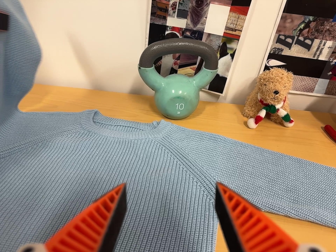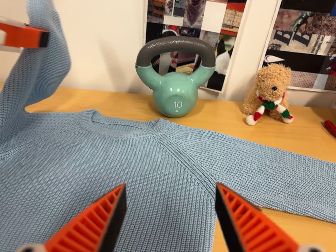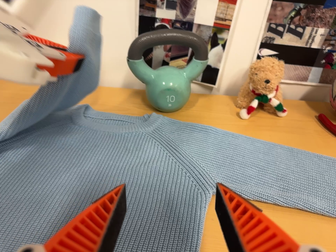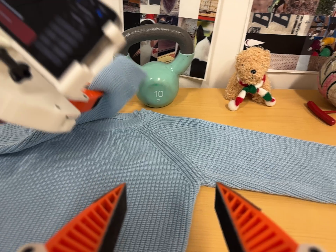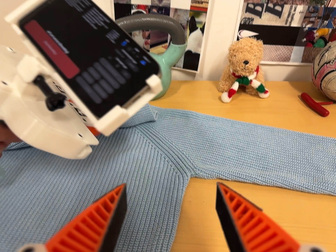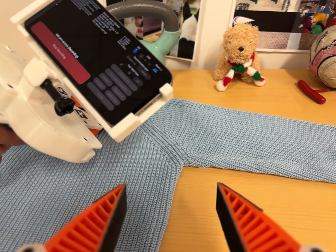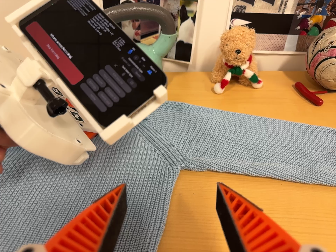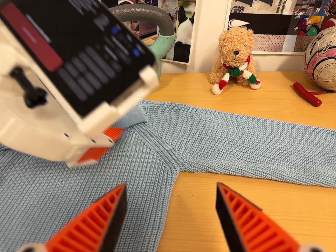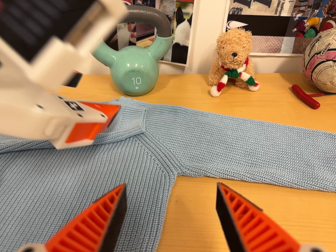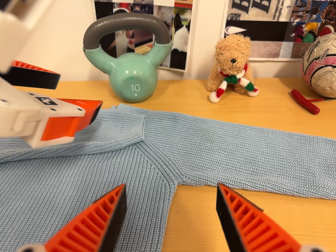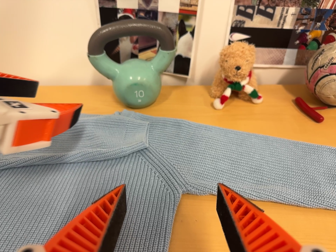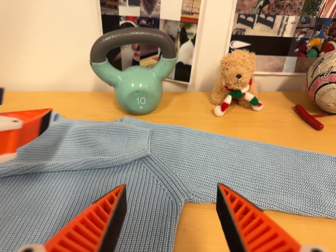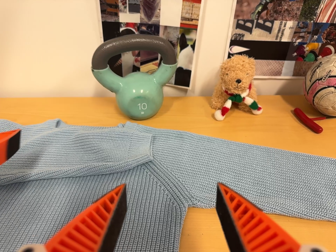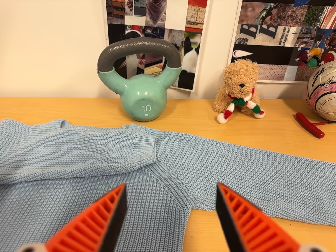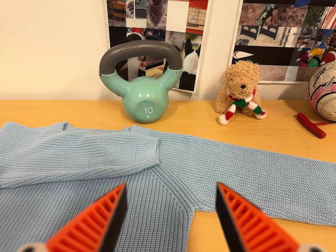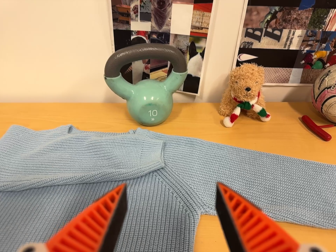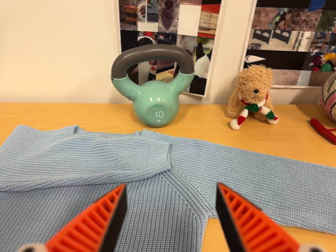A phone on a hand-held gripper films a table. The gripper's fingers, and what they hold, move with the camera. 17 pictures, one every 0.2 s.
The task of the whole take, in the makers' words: left arm across.
0.0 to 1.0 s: The camera travels to its right, about 8 cm, so close, fixed things drift to the left.
1.0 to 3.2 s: The camera travels toward the top of its view, about 7 cm, so close, fixed things drift downward.
The film runs forward here.
